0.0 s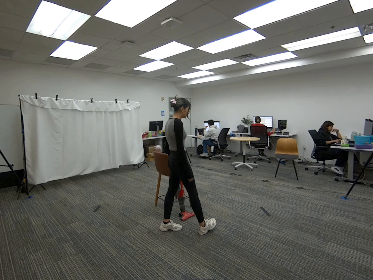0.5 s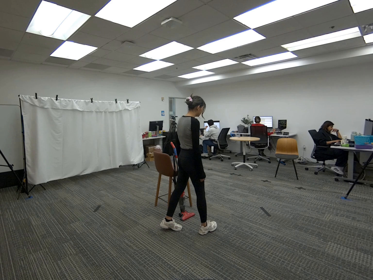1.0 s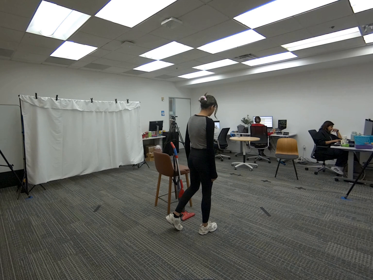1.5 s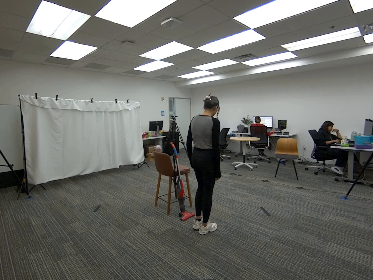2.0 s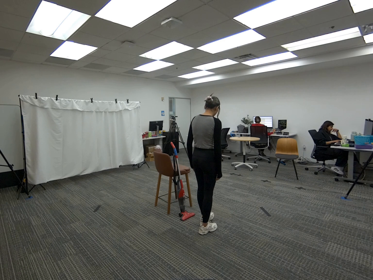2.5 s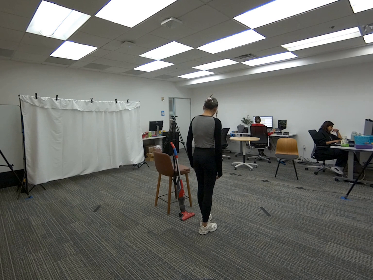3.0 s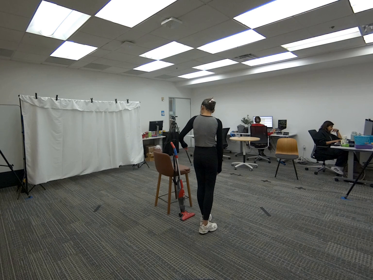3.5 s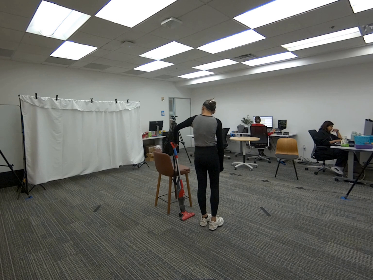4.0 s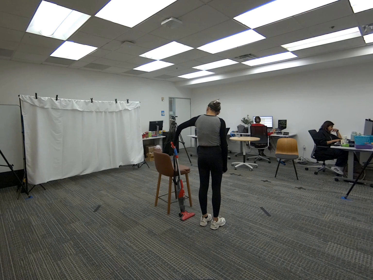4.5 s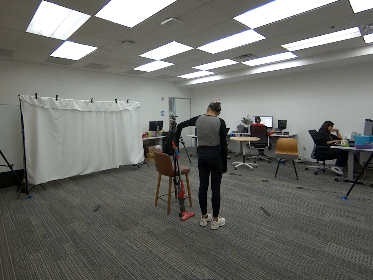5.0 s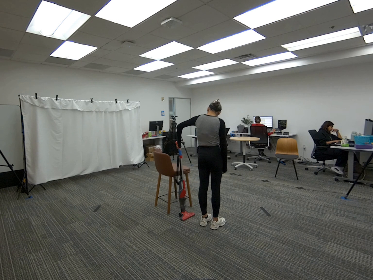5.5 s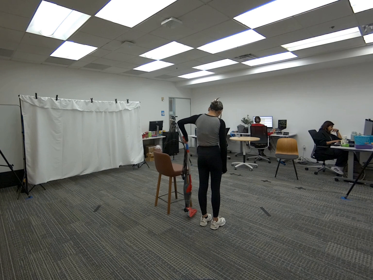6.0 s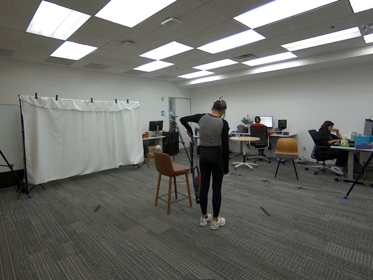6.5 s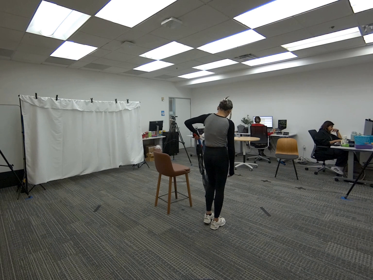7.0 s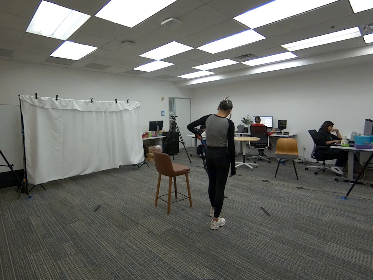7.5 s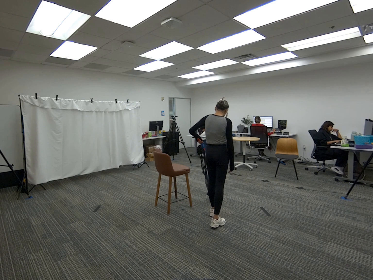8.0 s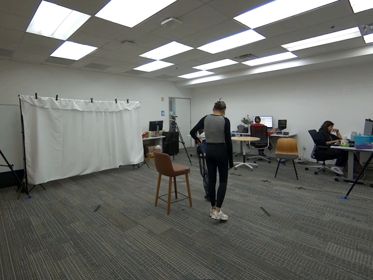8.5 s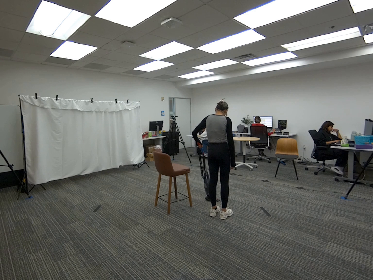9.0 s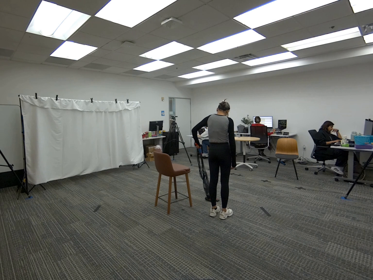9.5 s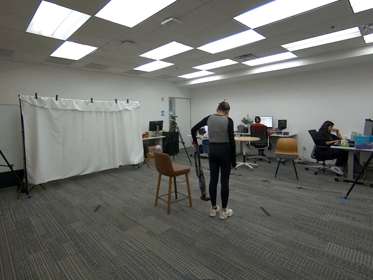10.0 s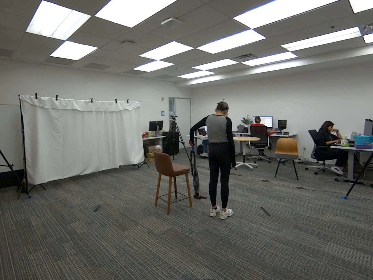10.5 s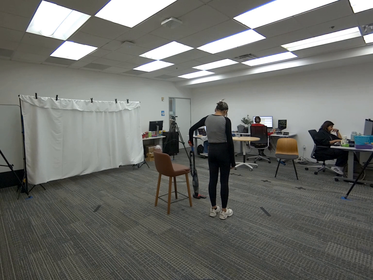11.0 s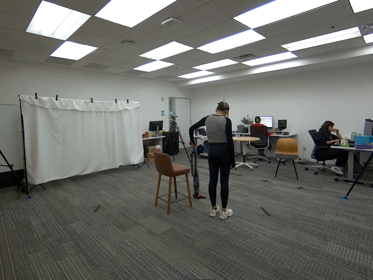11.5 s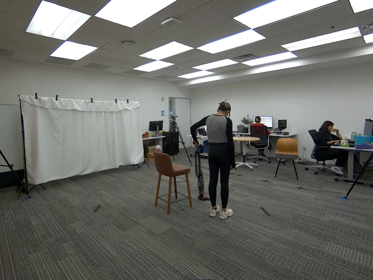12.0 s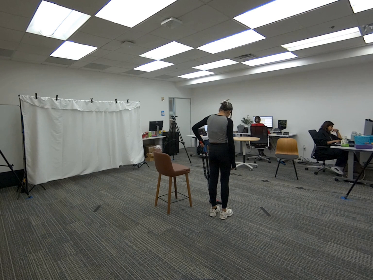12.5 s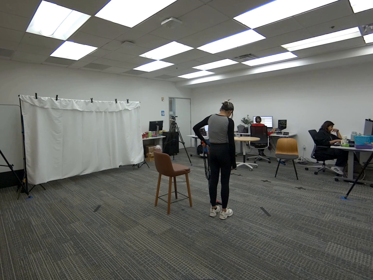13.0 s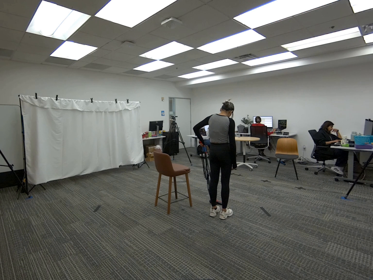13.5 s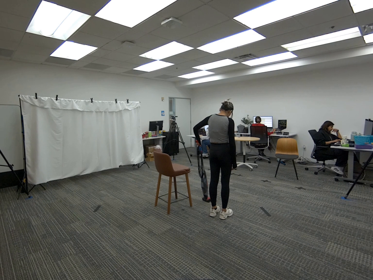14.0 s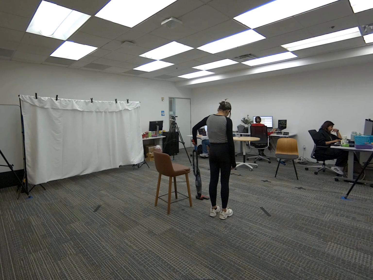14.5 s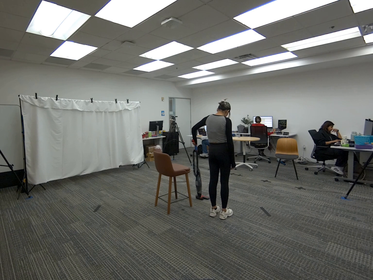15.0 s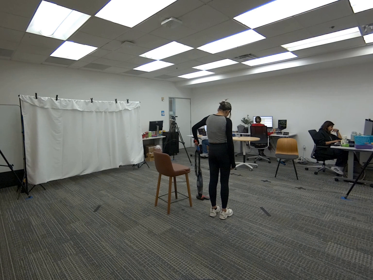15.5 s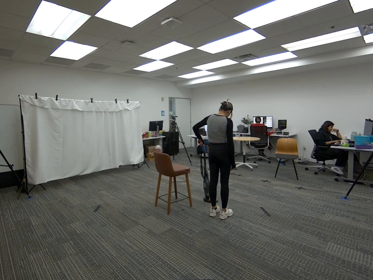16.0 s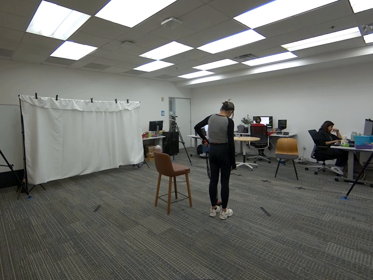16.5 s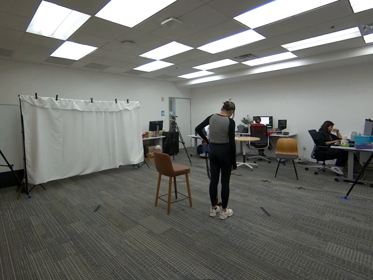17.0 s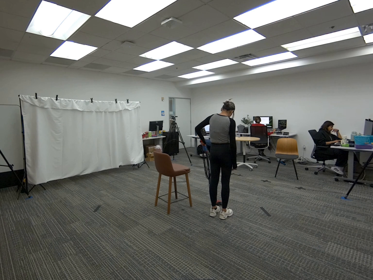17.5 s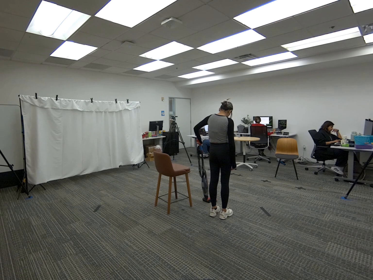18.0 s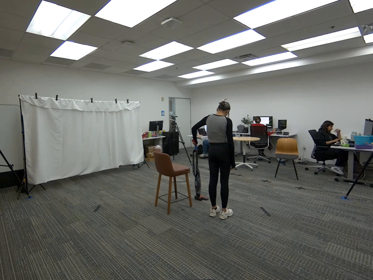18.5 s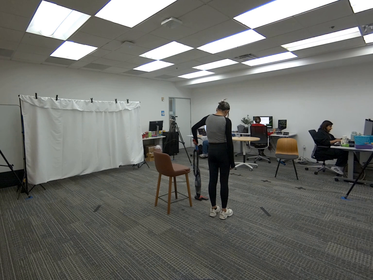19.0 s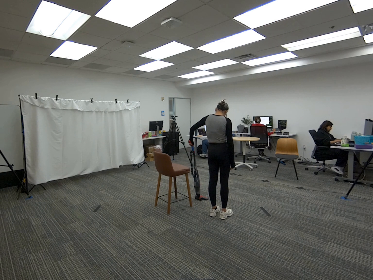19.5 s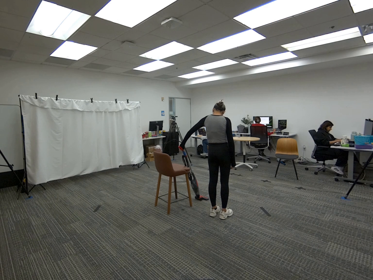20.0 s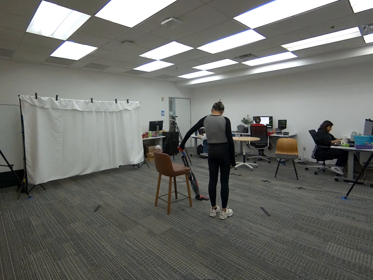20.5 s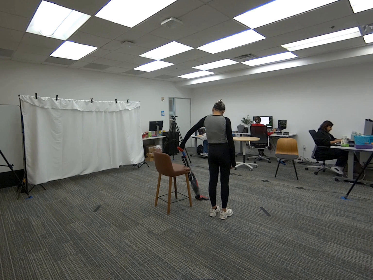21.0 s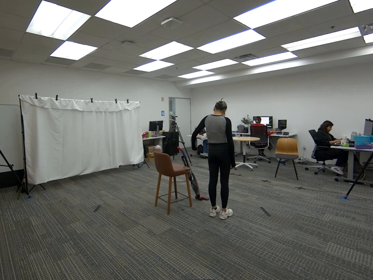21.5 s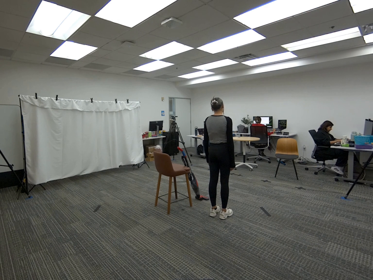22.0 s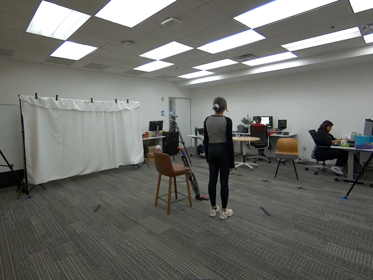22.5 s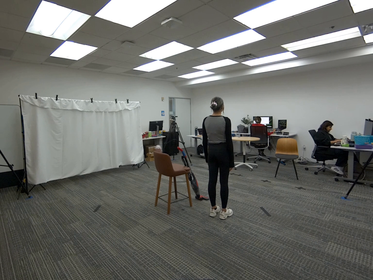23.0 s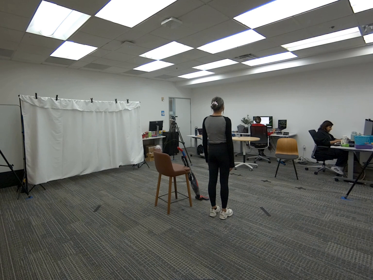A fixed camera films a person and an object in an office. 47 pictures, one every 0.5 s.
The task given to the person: Walk over to the vacuum leaning on the tall bar stool and pick up the vacuum using your left hand and hold the vacuum infront of you and perform side to side vacuum motions. Place it back leaning on the stool when complete.
